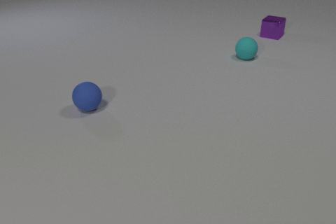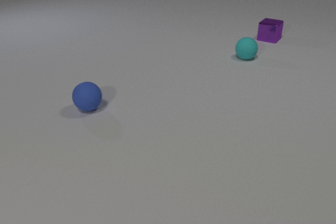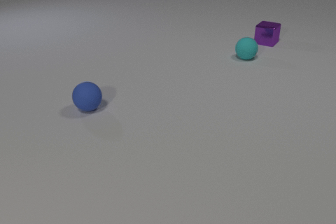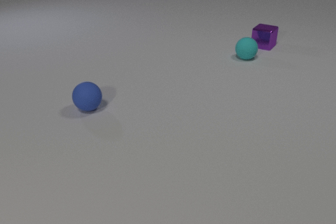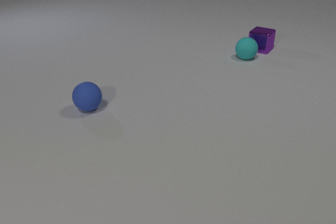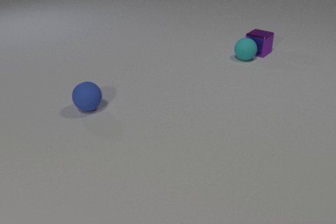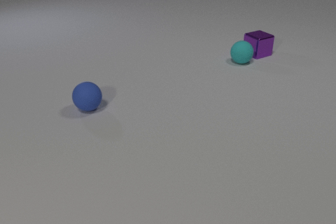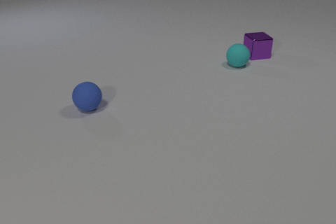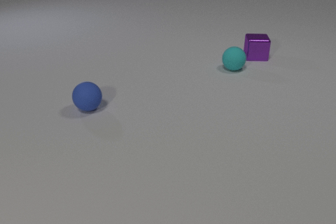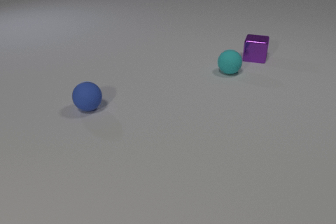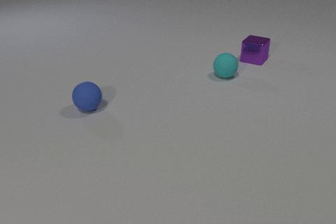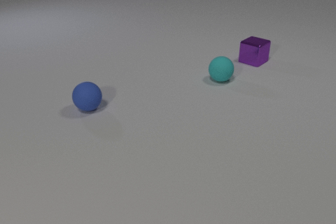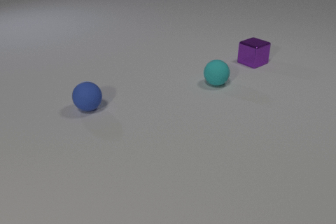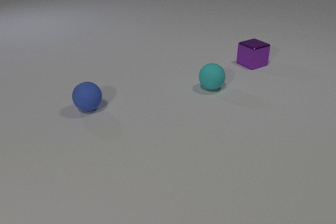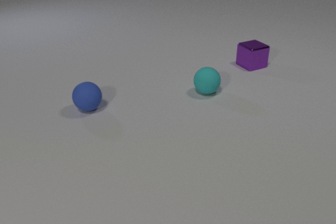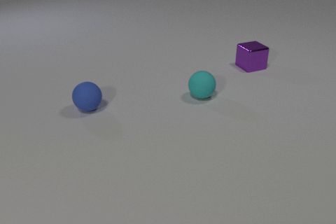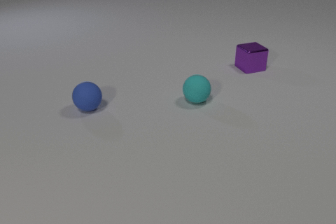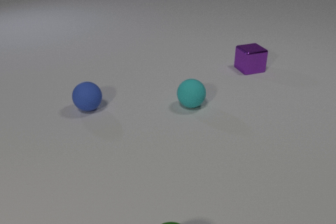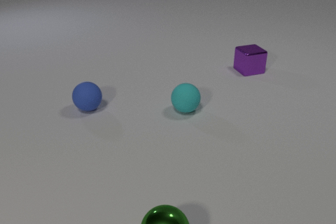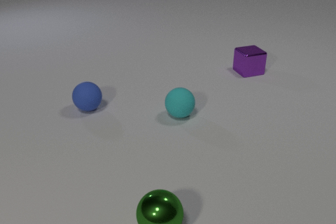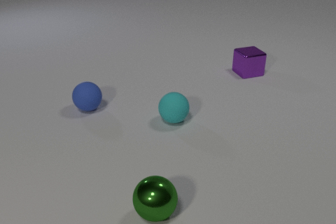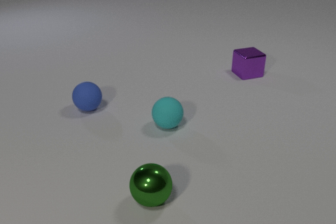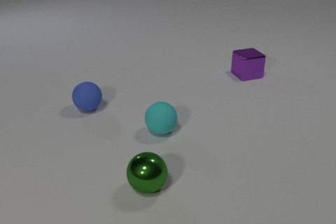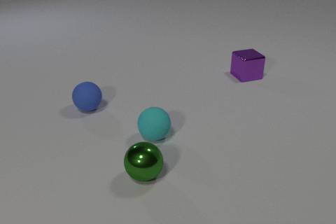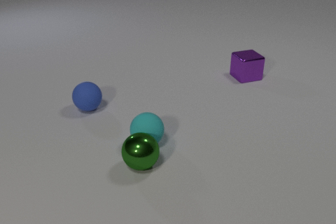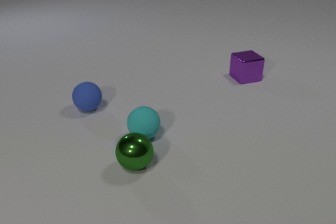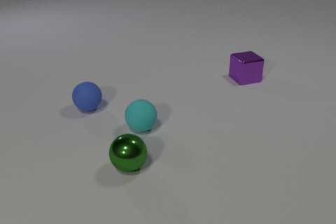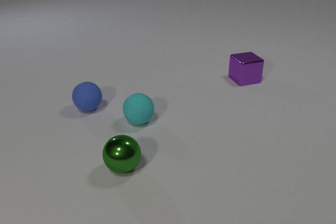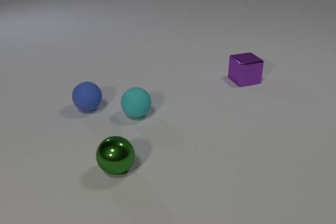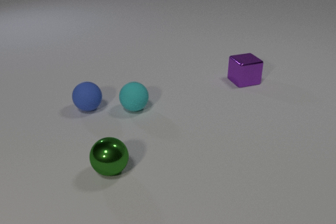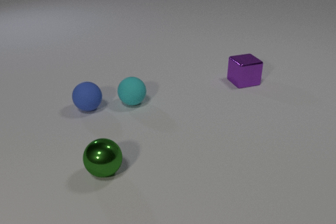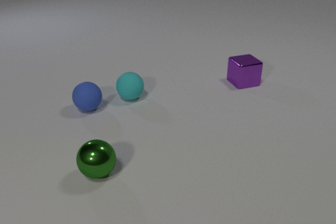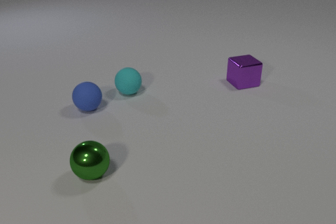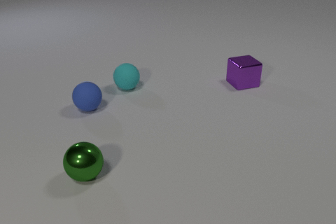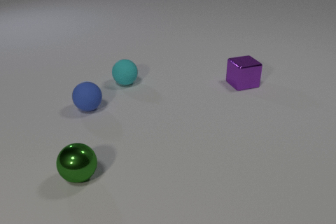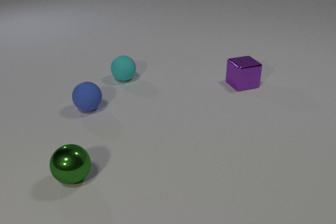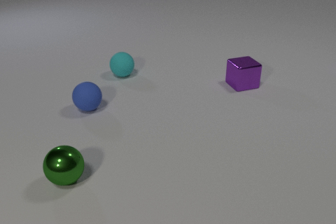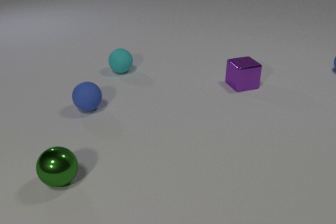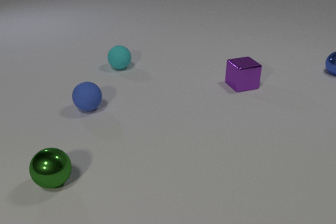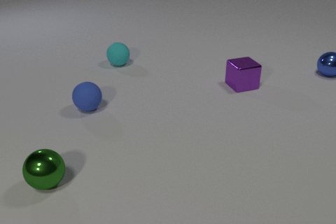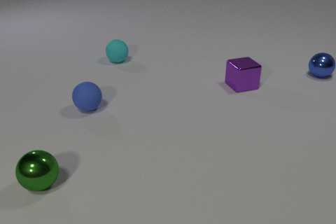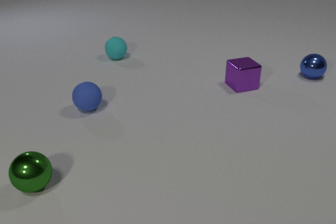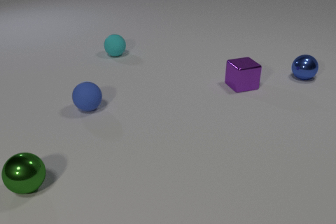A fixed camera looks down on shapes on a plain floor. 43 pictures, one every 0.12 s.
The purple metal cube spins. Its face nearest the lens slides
to the left.
The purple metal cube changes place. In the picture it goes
toward the camera.
0.00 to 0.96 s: The purple metal cube slides toward the camera, spins clockwise seen from above by about 60 degrees, its near face sliding to the left. The cyan rubber sphere rolls toward the camera. The purple metal cube and the cyan rubber sphere collide.
0.96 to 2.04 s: The purple metal cube slides toward the camera, spins clockwise seen from above by about 75 degrees, its near face sliding to the left. The cyan rubber sphere rolls toward the camera and to the left.
2.04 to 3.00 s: The purple metal cube slides toward the camera. The cyan rubber sphere rolls toward the camera and to the left. The green metal sphere rolls away from the camera. The cyan rubber sphere and the green metal sphere collide.
3.00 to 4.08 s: The purple metal cube slides toward the camera. The cyan rubber sphere rolls away from the camera. The green metal sphere rolls to the left.
4.08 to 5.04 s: The cyan rubber sphere rolls away from the camera. The green metal sphere rolls to the left. The blue metal sphere comes in at the right edge, rolls to the left and toward the camera.
How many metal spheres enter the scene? 2.
What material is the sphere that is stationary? rubber.
Are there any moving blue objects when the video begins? no.
